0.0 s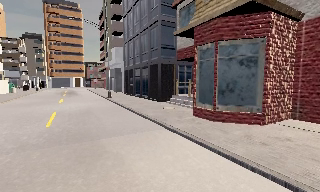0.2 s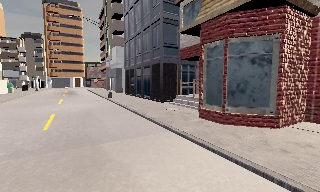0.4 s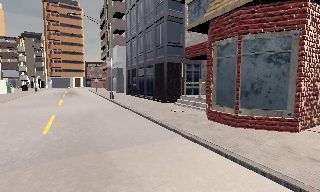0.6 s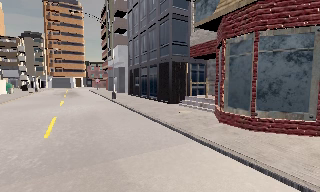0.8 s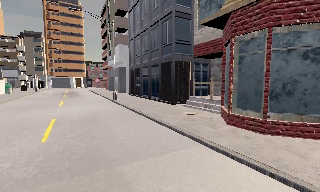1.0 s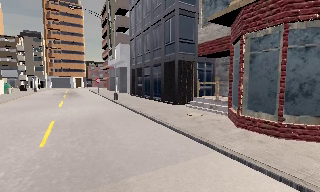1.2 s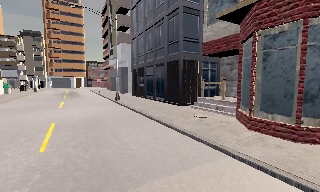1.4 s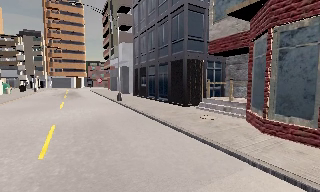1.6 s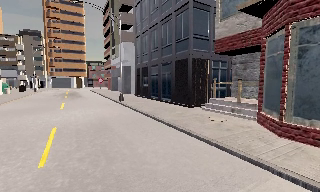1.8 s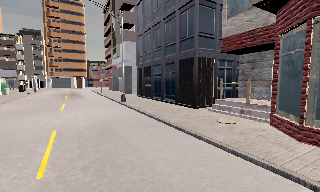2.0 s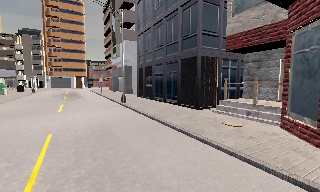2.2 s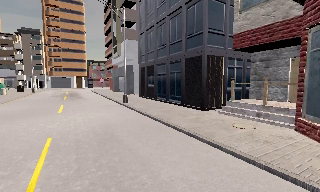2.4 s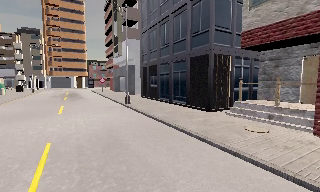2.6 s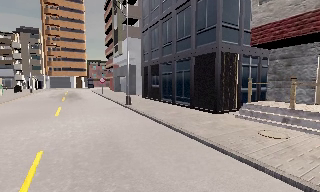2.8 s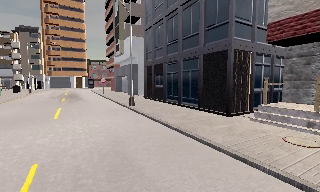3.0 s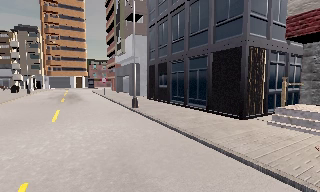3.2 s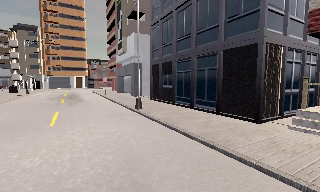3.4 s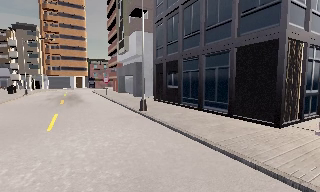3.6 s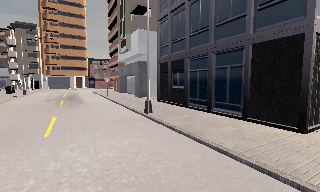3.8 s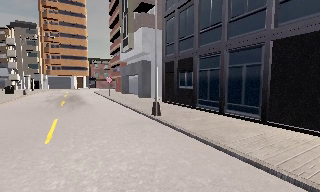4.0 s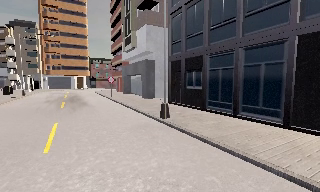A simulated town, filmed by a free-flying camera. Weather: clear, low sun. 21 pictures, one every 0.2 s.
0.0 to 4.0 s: The camera travels forward and to its left, about 11 m, so what stands in front looms larger.
The film runs forward here.
